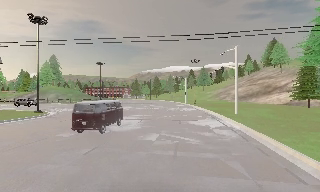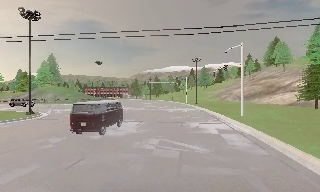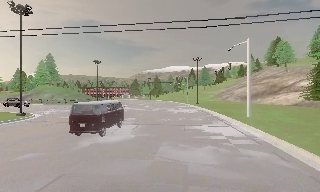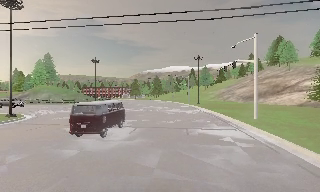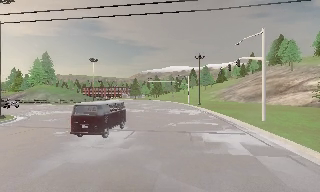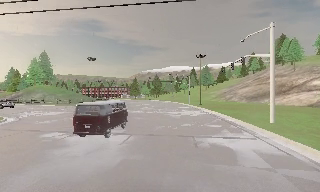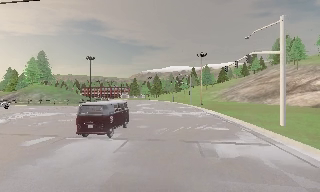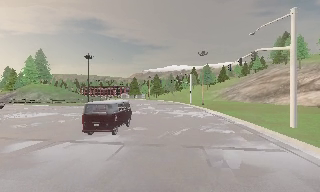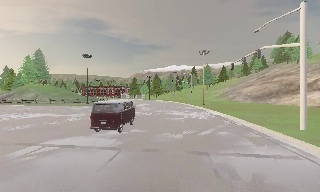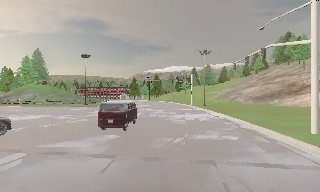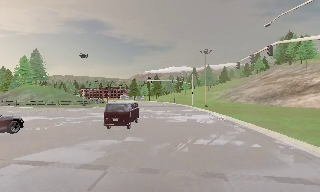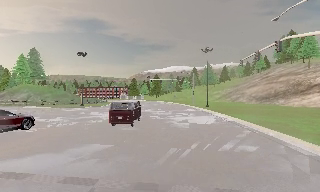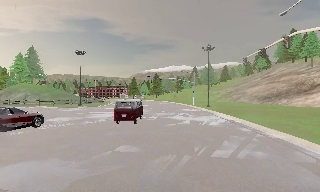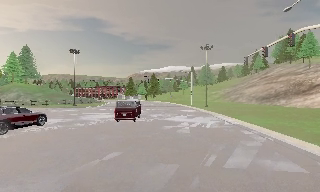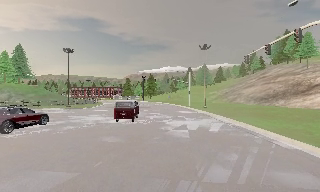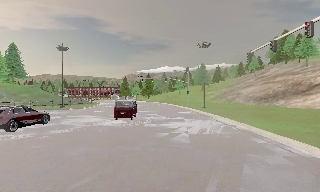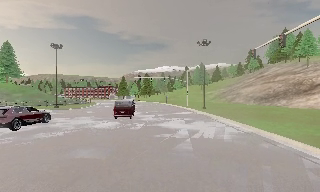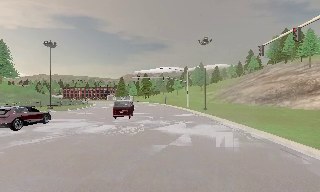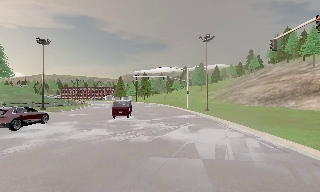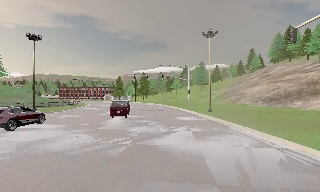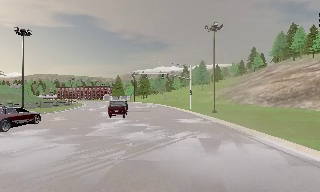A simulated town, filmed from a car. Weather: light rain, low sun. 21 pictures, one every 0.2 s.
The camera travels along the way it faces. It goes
forward.
0.0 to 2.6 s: The camera travels forward, about 13 m, so what stands in front looms larger.
2.6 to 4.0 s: The camera travels forward, about 10 m, so what stands in front looms larger. It gains speed.
The film runs forward here.
